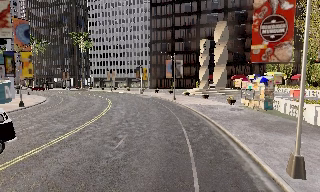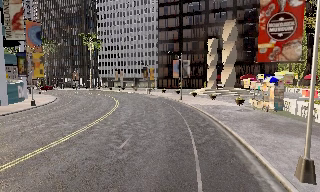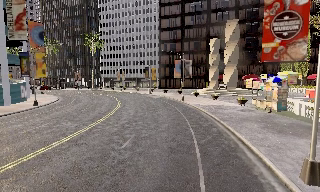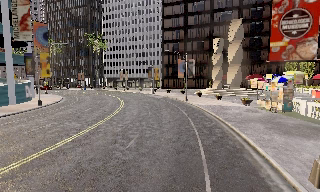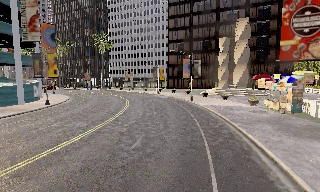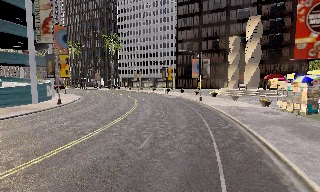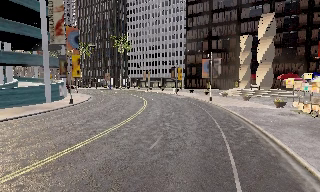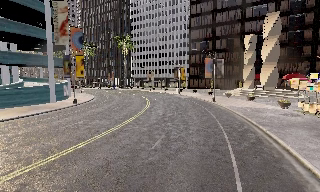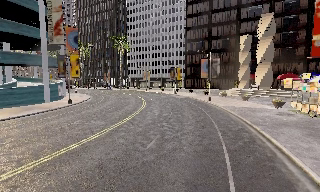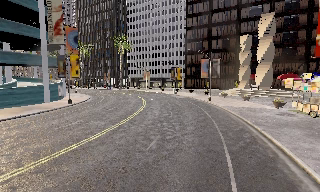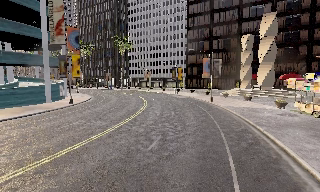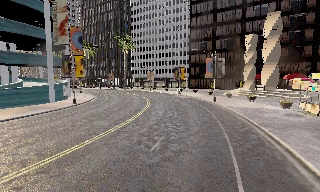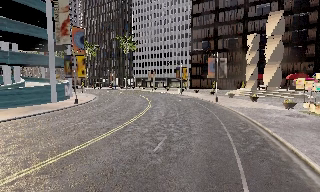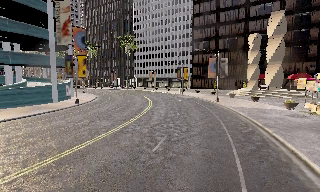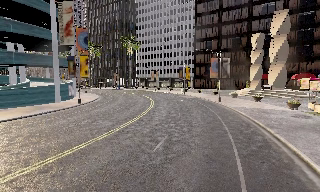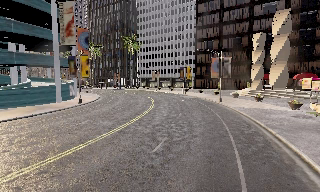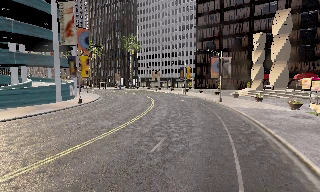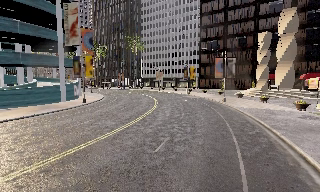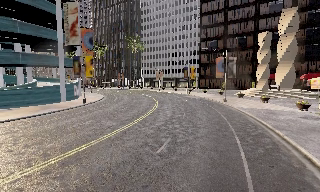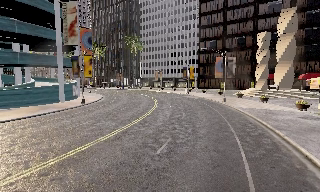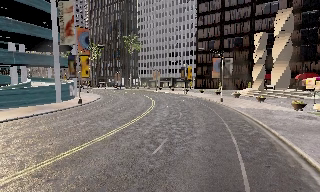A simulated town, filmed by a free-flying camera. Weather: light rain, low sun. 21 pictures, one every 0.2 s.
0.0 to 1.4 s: The scene slides to the right, as the camera pans about 15 degrees to its left.
1.4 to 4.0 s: The camera travels forward, about 0.5 m, so what stands in front looms larger.
The film runs forward here.
